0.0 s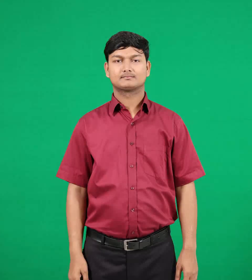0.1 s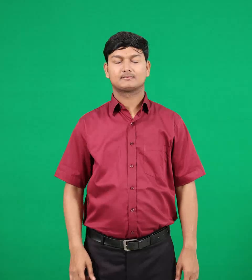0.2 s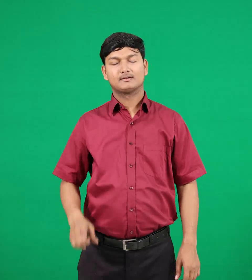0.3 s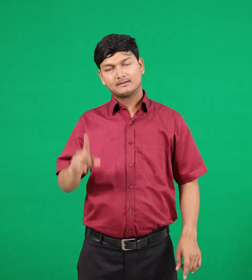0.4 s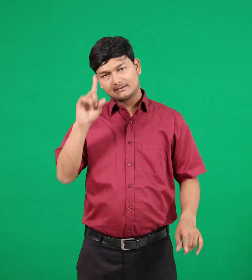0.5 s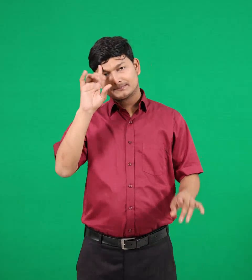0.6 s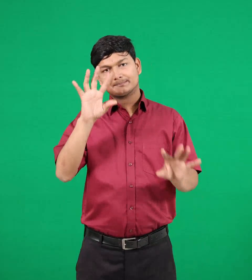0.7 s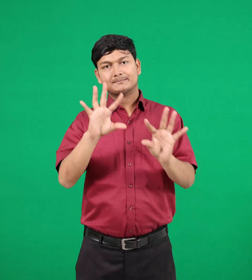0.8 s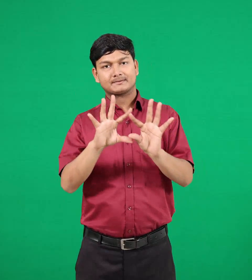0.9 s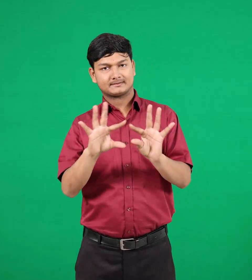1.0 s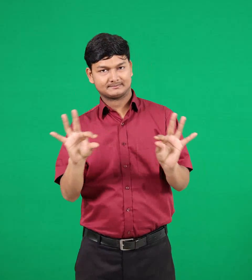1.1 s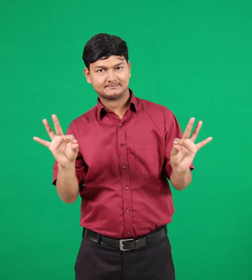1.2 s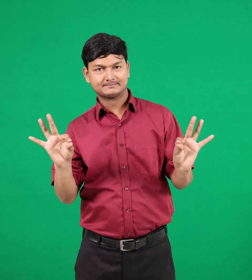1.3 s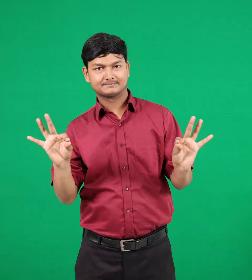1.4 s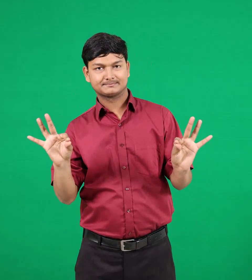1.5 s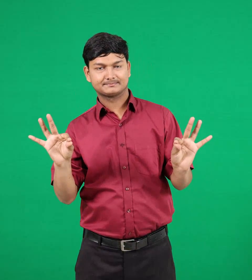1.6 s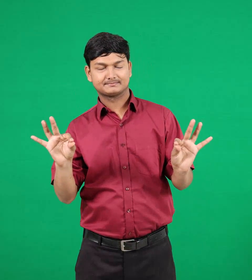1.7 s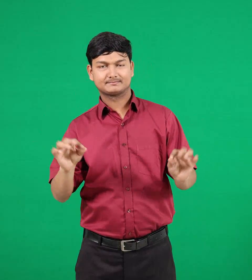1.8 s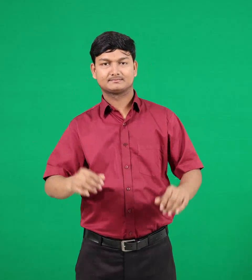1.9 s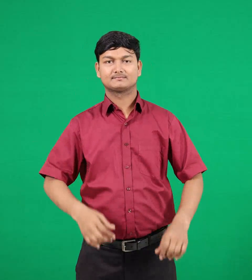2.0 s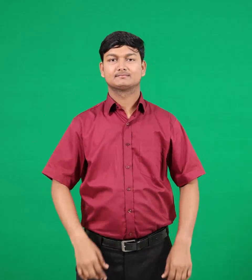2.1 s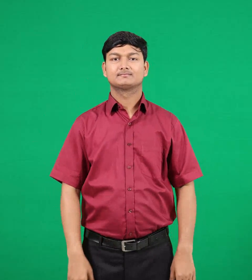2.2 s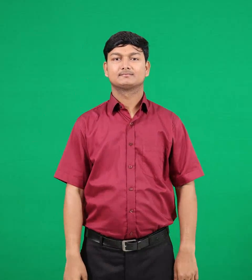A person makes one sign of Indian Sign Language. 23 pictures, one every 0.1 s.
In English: peace
